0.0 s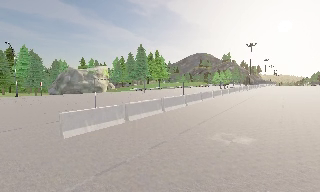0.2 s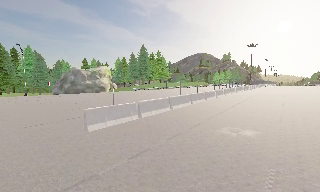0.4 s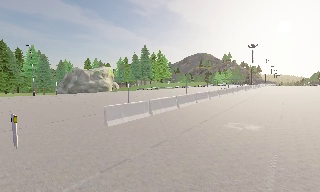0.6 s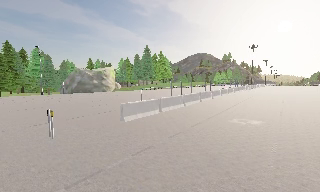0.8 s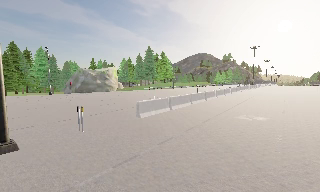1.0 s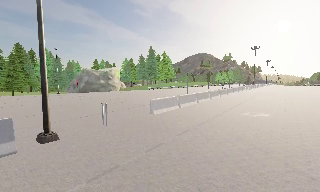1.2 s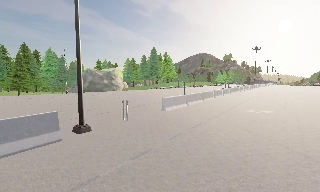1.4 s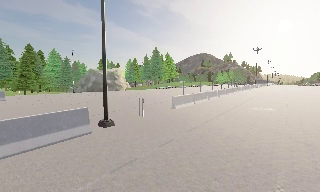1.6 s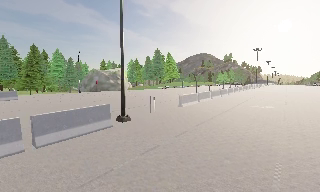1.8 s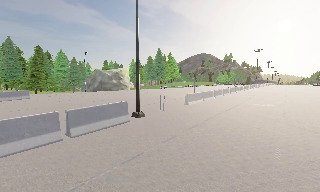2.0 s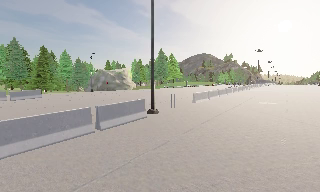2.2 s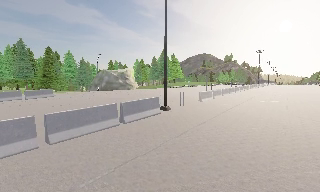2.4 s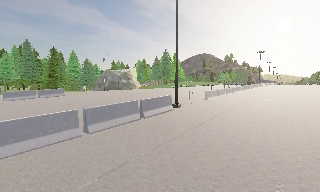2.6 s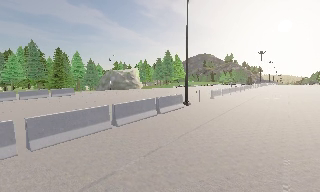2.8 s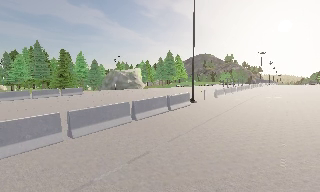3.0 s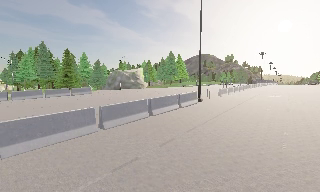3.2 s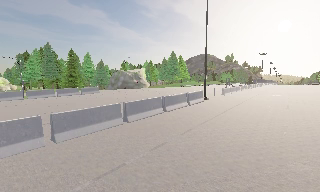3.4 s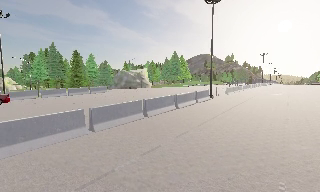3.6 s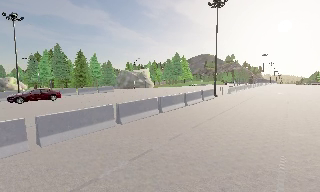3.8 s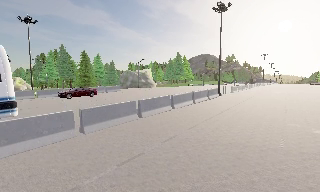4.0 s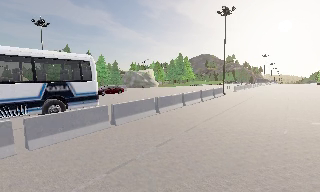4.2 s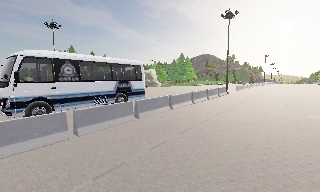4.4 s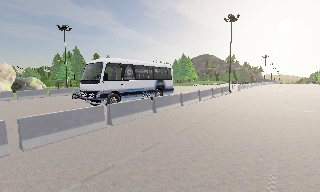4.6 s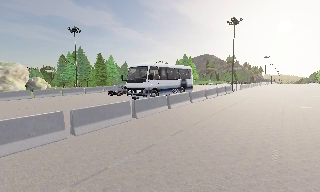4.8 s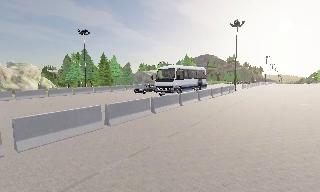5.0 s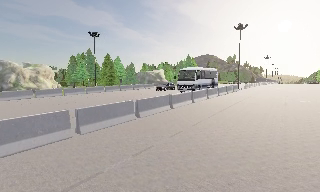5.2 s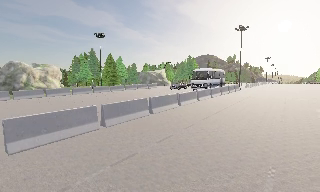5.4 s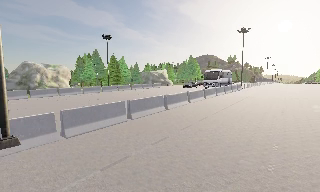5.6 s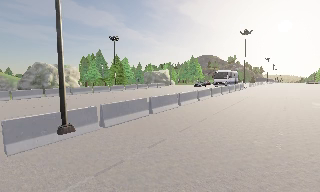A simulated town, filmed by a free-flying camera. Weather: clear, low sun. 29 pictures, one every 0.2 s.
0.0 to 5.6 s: The camera travels backward and to its left, about 40 m, so what stands in front gets smaller.
The film runs backward here.
